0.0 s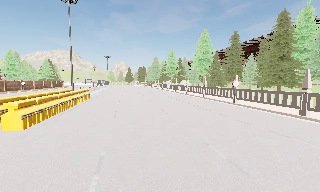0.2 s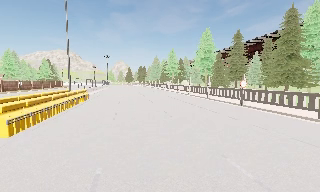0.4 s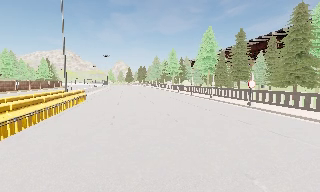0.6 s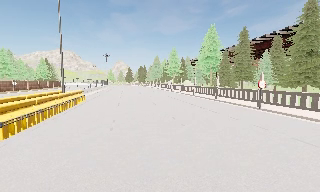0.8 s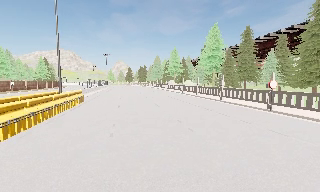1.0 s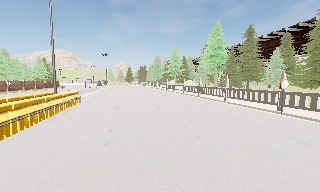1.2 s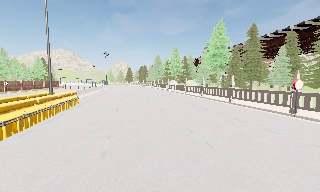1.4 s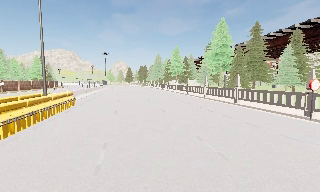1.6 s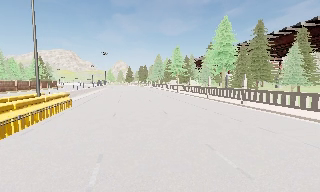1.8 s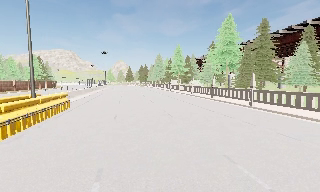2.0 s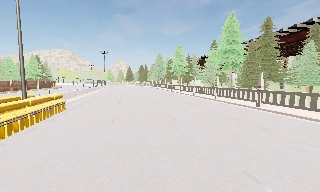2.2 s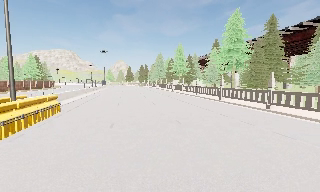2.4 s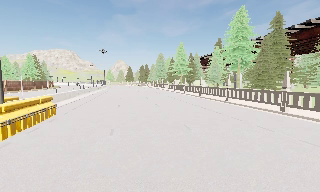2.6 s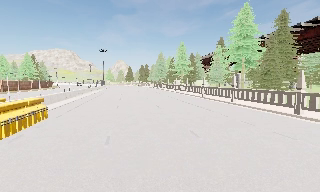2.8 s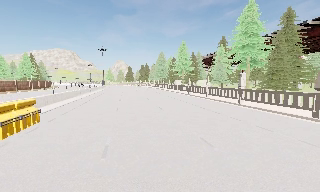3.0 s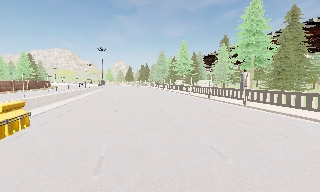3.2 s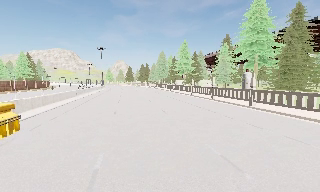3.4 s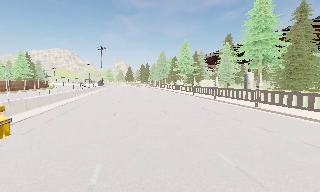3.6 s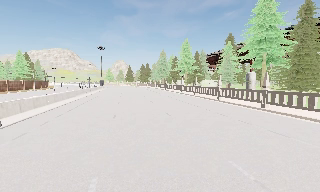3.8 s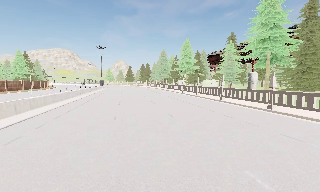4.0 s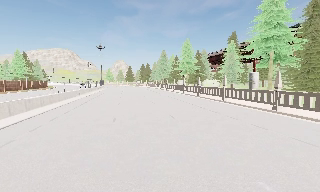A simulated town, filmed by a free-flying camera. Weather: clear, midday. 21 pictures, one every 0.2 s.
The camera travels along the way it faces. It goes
forward.
0.0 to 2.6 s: The camera travels forward, about 12 m, so what stands in front looms larger.
2.6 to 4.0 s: The camera travels forward, about 4.5 m, so what stands in front looms larger. It loses speed.
The film runs forward here.
